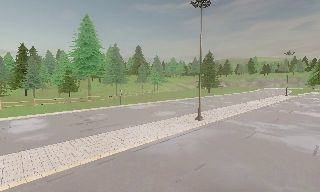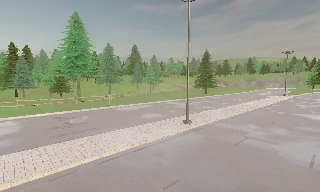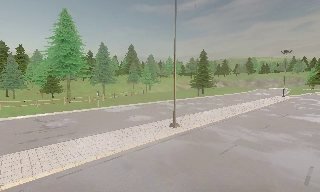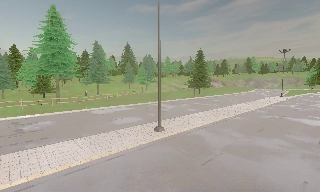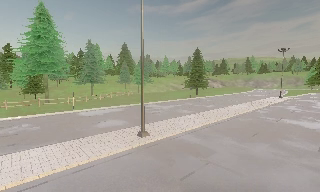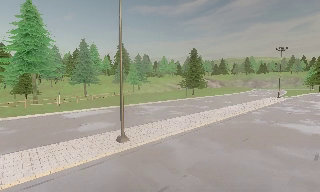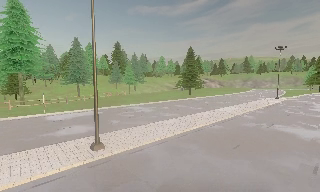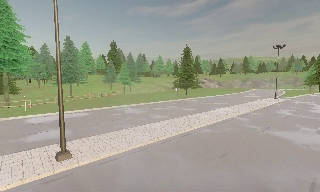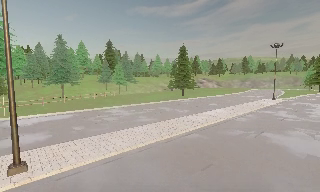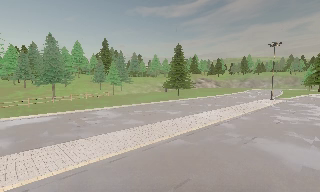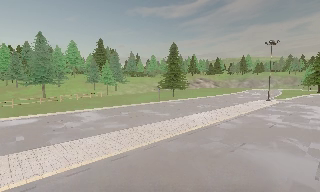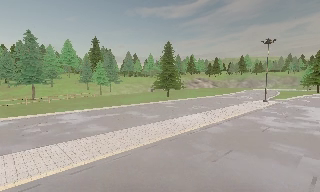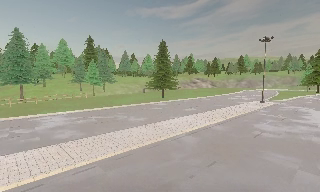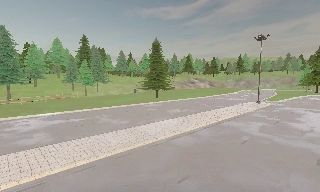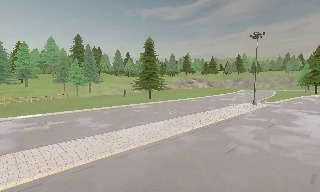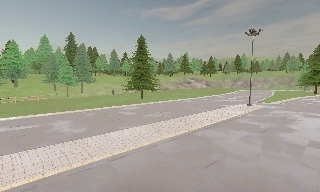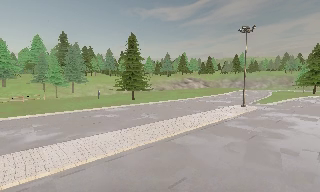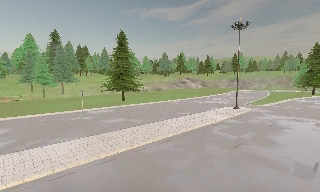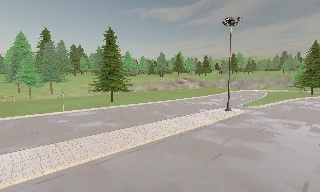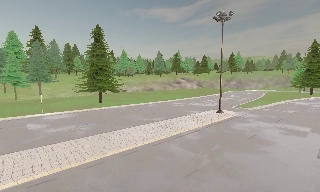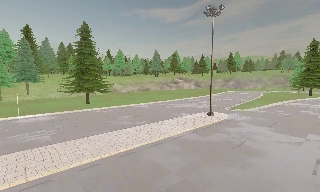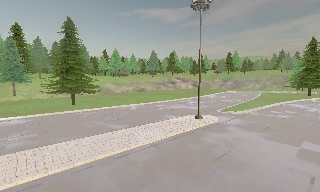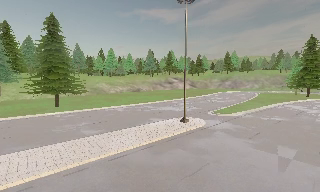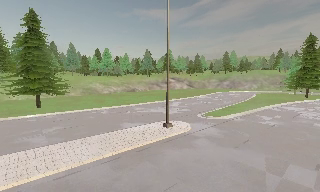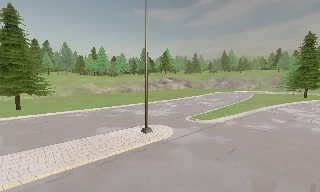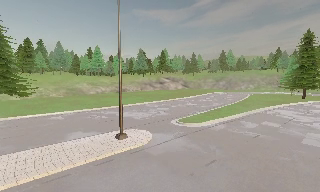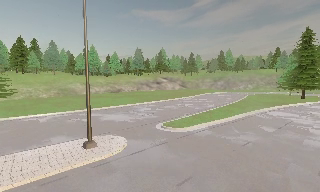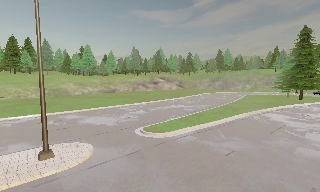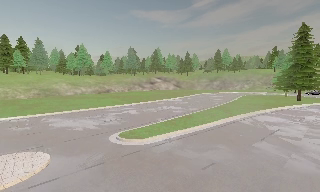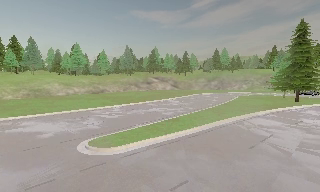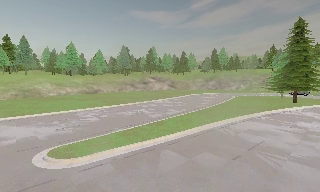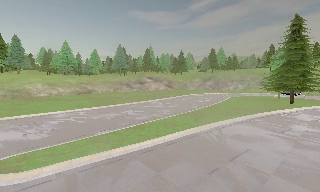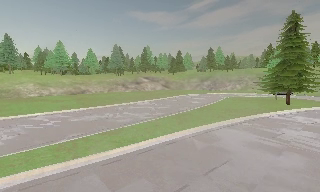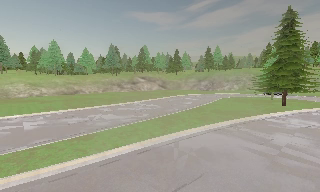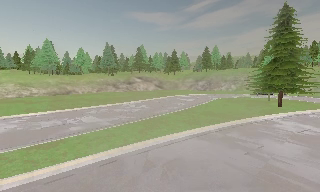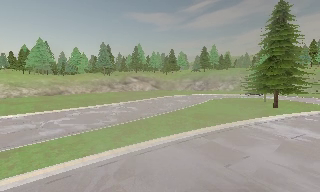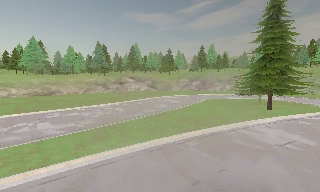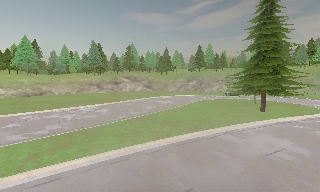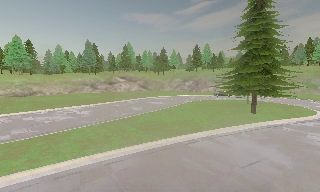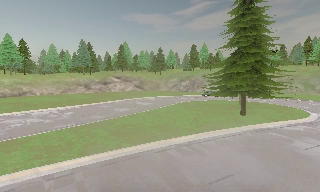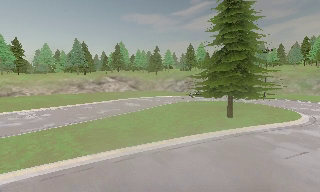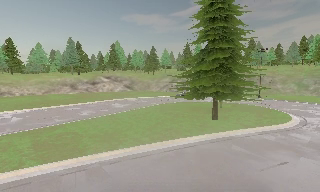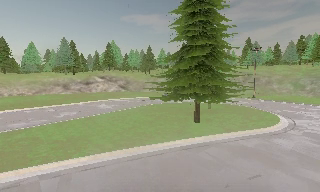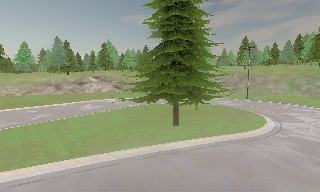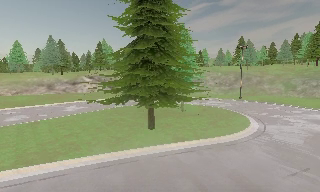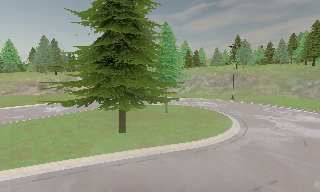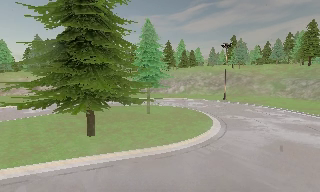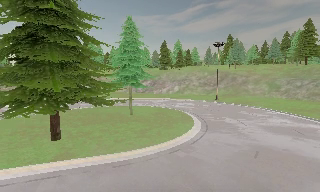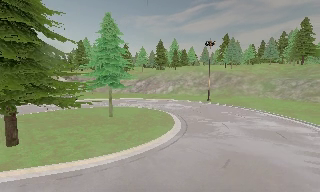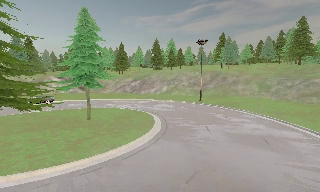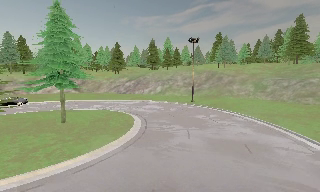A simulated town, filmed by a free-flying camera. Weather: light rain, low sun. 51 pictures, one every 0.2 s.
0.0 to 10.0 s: The camera travels to its right and forward, about 105 m, so close, fixed things drift to the left.
The film runs forward here.
